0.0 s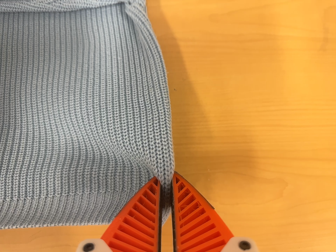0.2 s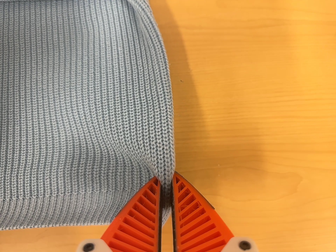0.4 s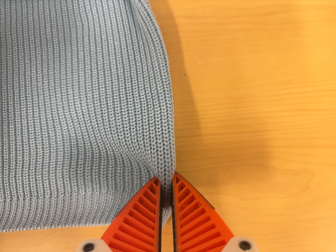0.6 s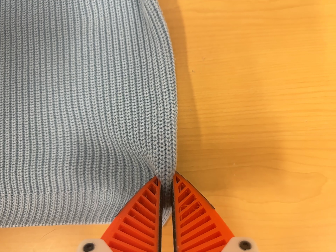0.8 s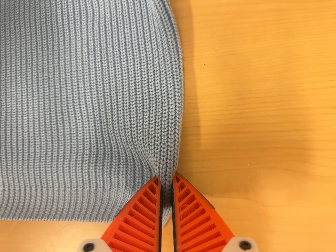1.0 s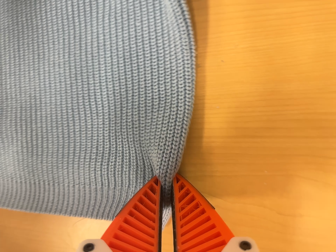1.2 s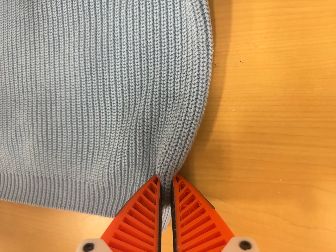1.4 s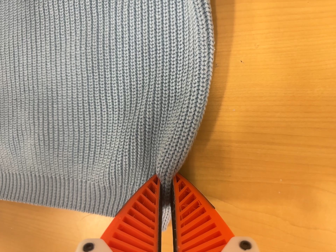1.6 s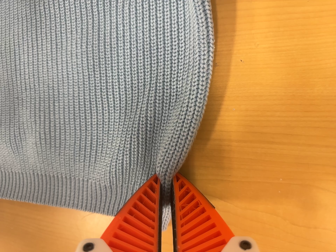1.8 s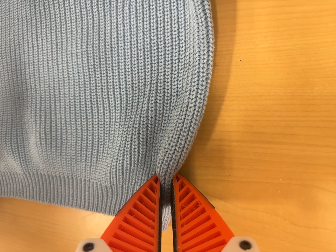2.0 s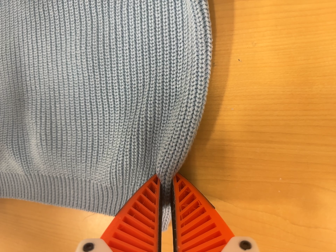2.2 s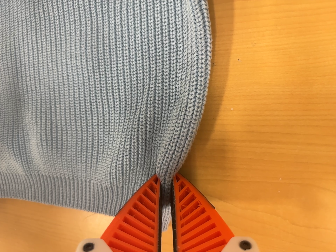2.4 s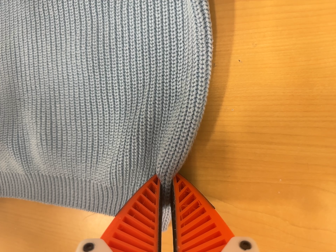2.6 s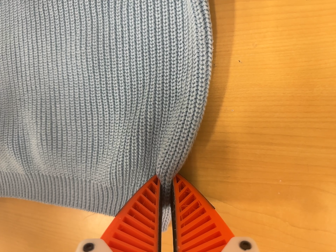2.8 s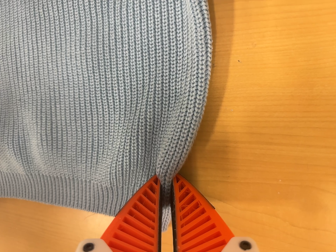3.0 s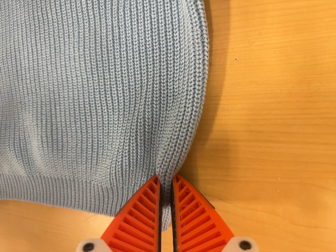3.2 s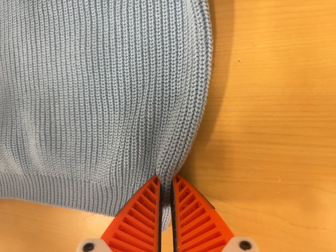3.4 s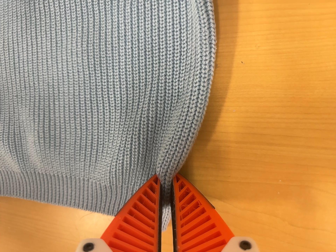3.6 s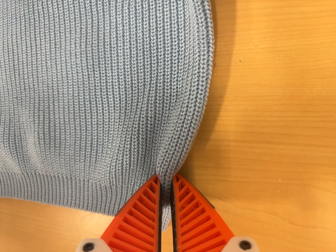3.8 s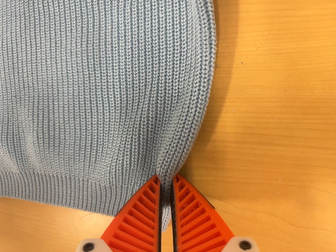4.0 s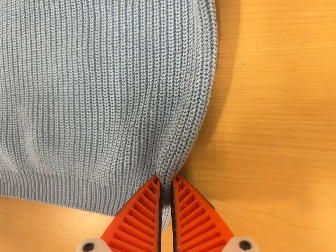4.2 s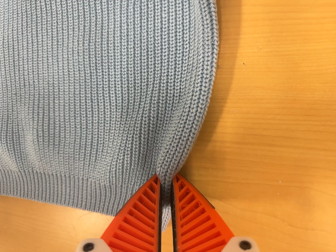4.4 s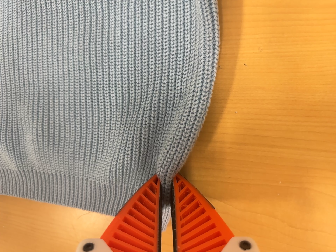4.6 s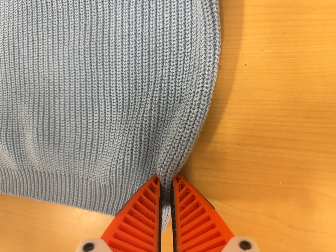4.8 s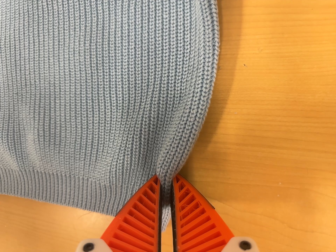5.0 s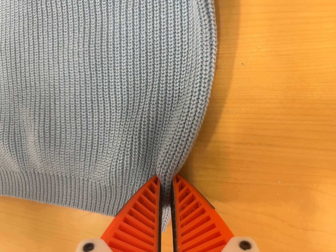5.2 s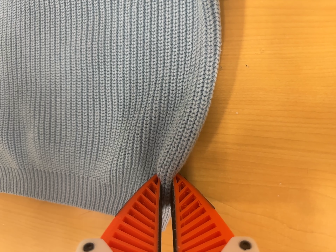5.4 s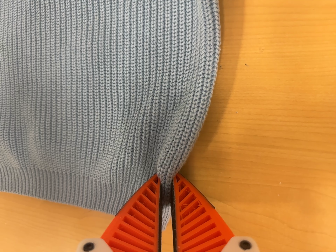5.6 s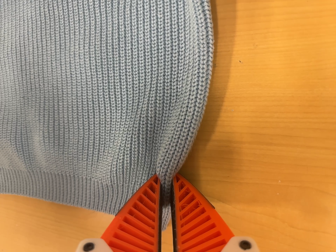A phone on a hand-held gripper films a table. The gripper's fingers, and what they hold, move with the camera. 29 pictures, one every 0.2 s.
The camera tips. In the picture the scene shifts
upward.
0.0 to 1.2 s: The scene slides to the right, as the camera pans about 20 degrees to its left. It travels forward and toward the top of its view, about 9 cm, so what stands in front looms larger. Its aim tips toward the bottom of its view by about 20 degrees, and the scene shifts upward.
1.2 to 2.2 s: The camera keeps its place and its aim.
2.2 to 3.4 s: The camera shifts only a little, or ends up much as it began.
3.4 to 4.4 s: The camera keeps its place and its aim.
4.4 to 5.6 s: The camera shifts only a little, or ends up much as it began.
The film runs backward here.
